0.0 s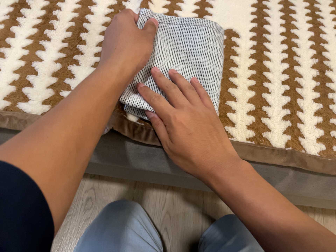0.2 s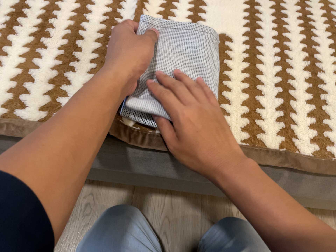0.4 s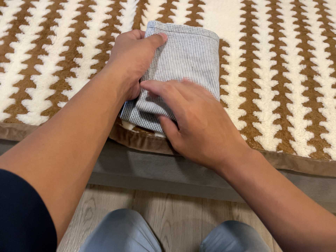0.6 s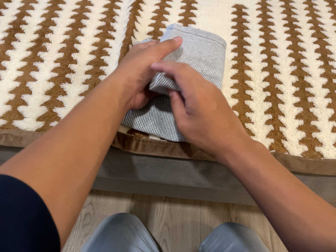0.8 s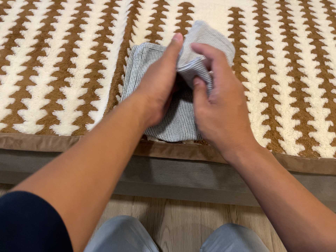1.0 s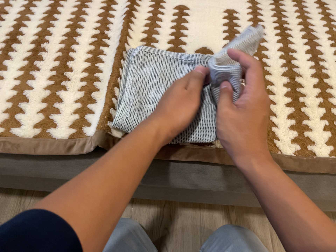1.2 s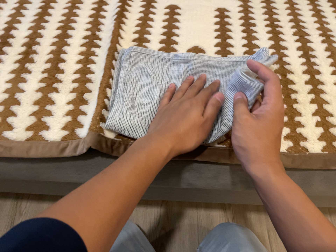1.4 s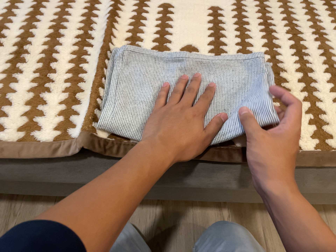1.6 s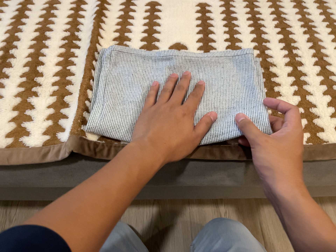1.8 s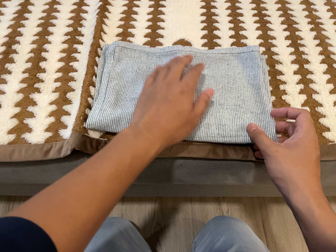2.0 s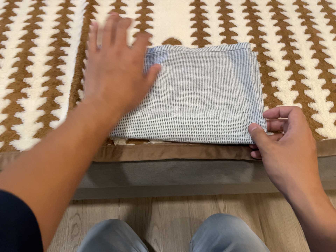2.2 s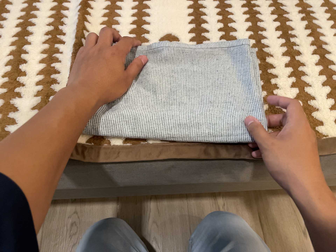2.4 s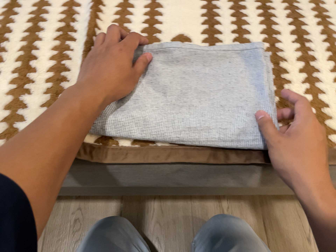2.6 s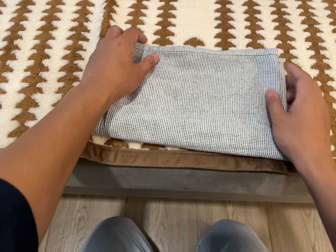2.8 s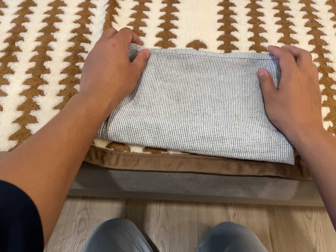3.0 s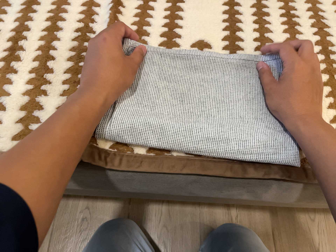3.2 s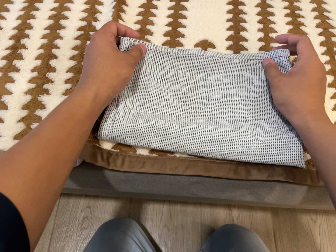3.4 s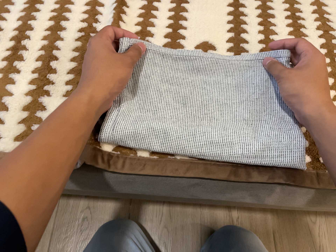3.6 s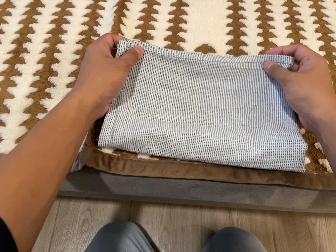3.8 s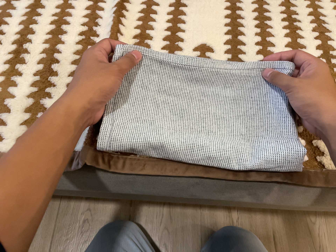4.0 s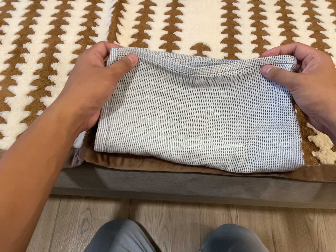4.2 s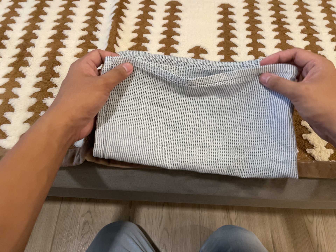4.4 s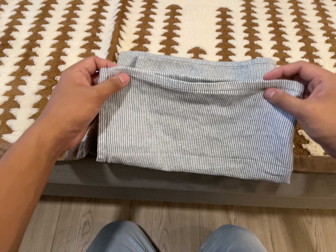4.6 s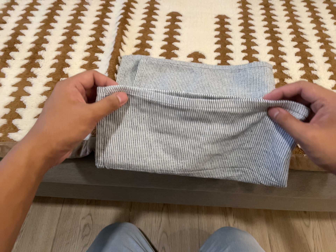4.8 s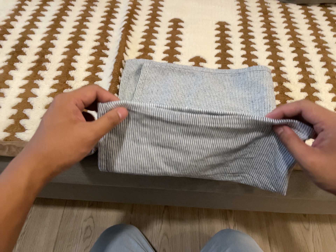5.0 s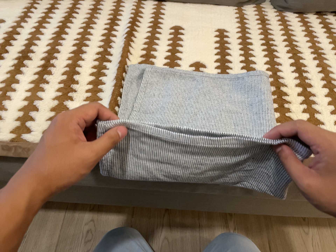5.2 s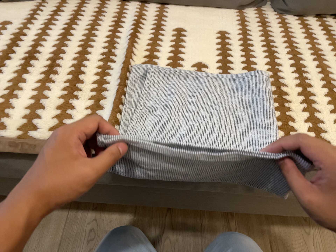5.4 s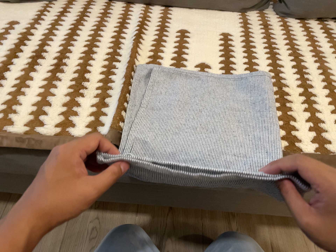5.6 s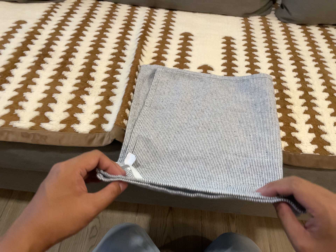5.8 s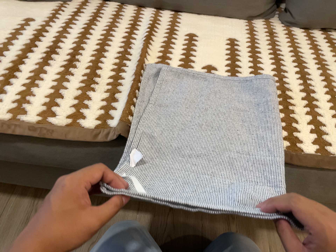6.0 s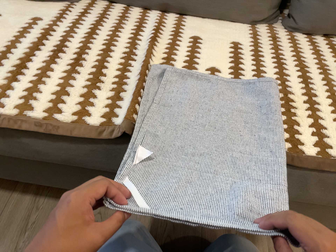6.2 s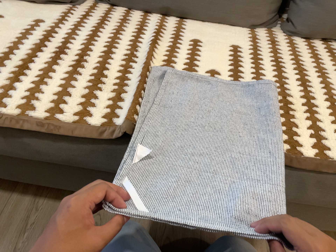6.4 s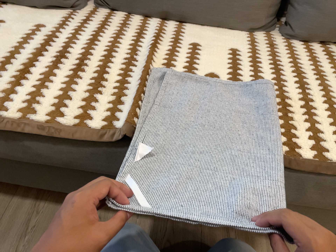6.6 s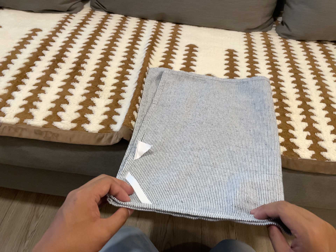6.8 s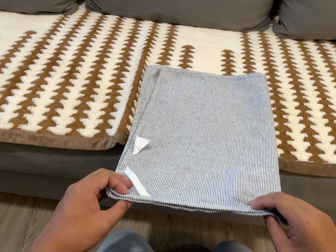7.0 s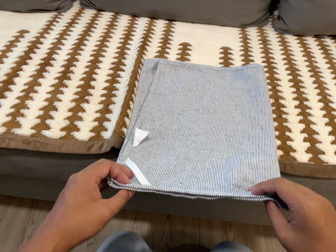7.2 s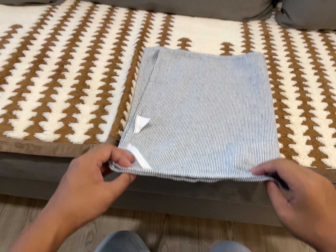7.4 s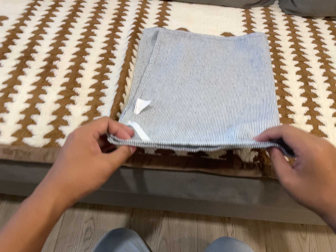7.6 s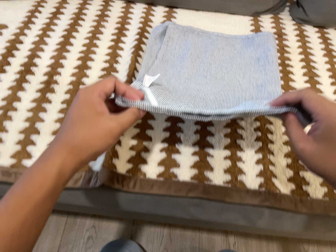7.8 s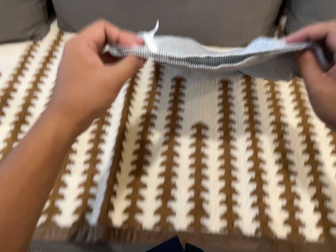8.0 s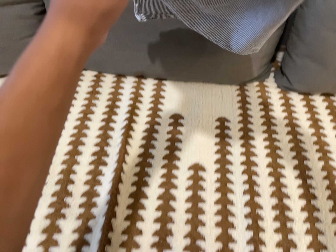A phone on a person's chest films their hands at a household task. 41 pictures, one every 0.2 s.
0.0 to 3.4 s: The camera shifts only a little, or ends up much as it began.
3.4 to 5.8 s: The camera travels backward and toward the bottom of its view, about 18 cm, so what stands in front gets smaller. Its aim tips toward the top of its view by about 15 degrees.
5.8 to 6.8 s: The camera shifts only a little, or ends up much as it began.
6.8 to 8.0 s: The camera travels toward the top of its view, about 28 cm, so close, fixed things drift downward.
The film runs backward here.
